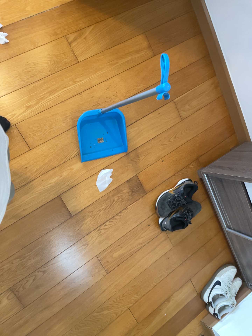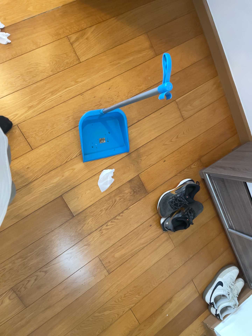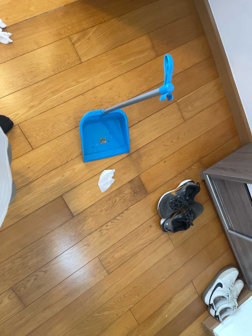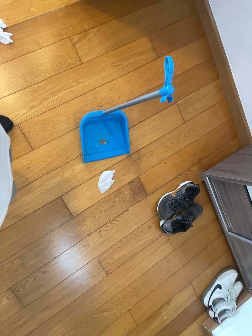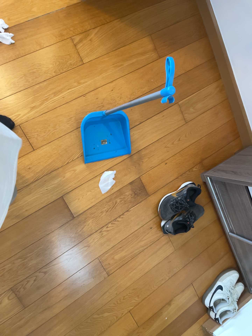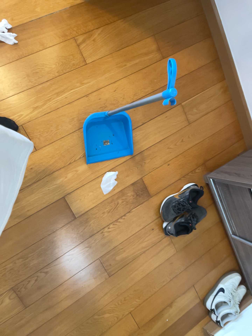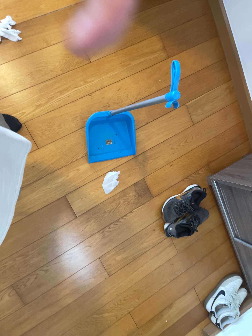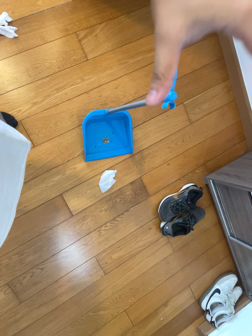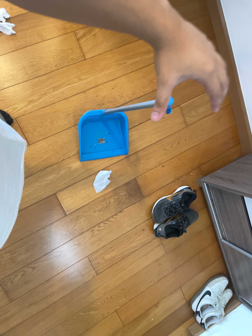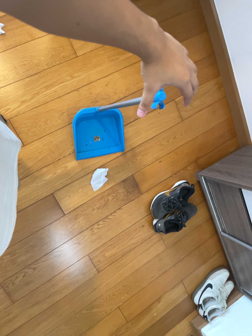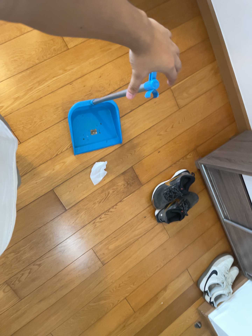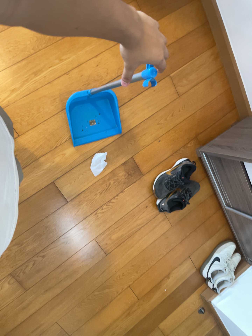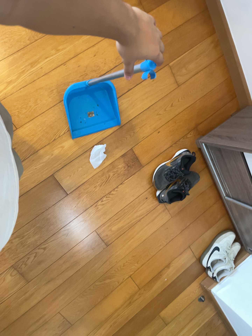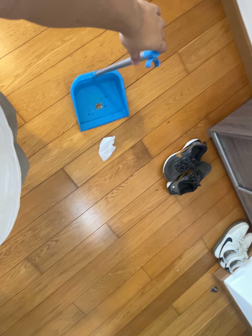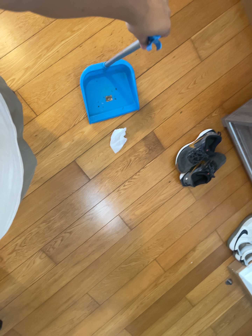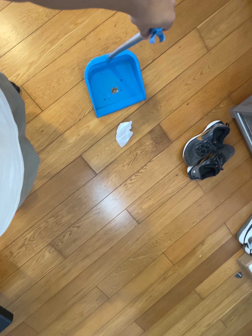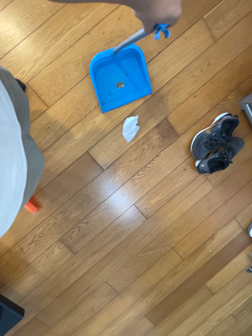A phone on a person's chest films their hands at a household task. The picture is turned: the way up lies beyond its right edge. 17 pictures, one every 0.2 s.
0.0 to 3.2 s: The camera pans to its left by about 10 degrees. It travels forward, to its right and toward the top of its view, about 14 cm, so what stands in front looms larger. Its aim tips toward the bottom of its view by about 15 degrees, and the scene shifts upward.
The film runs forward here.
